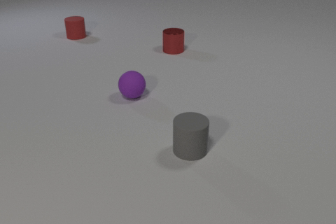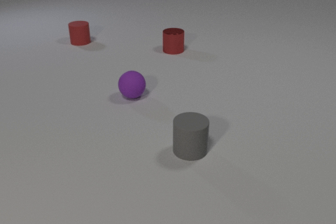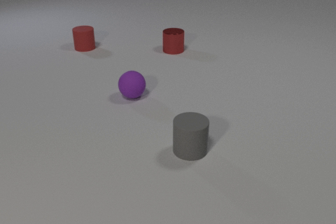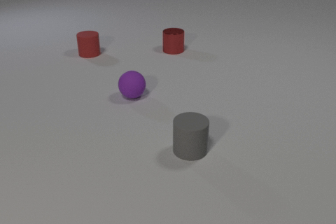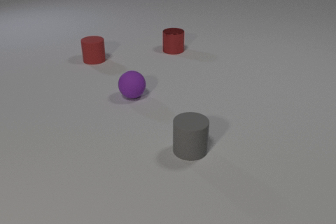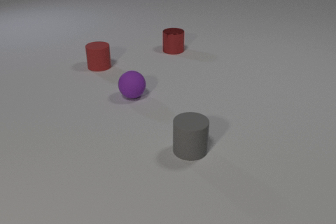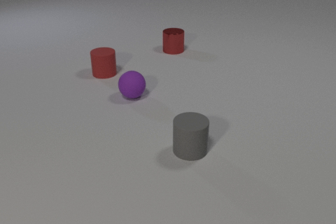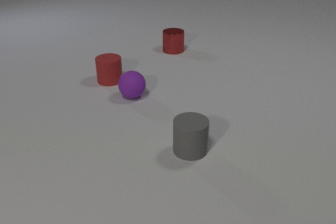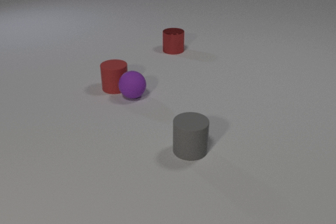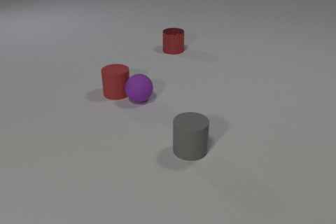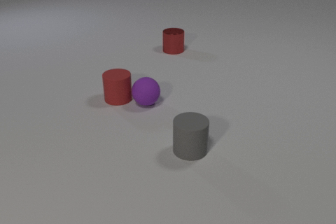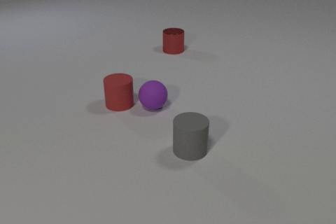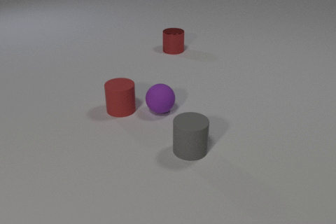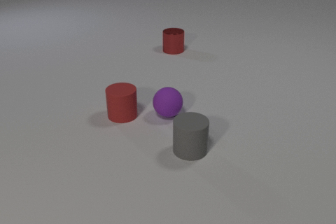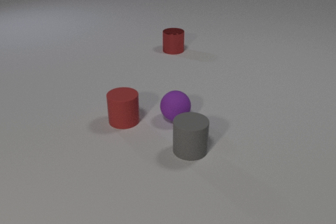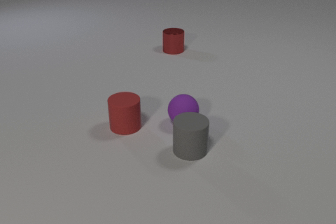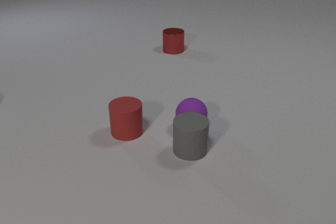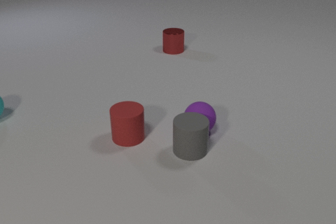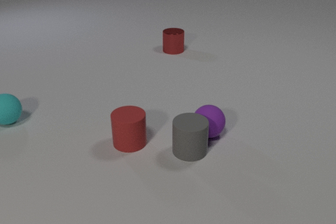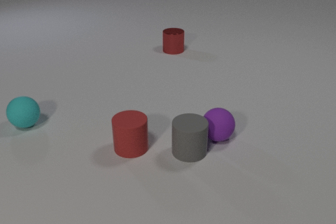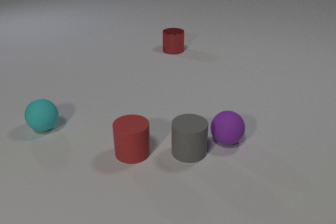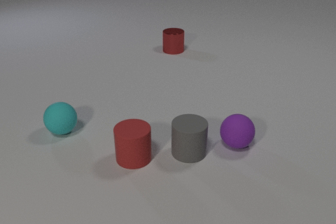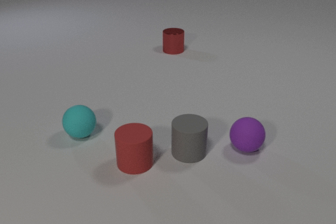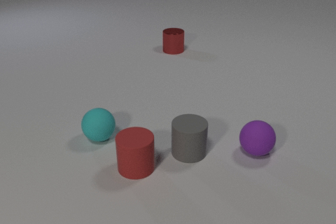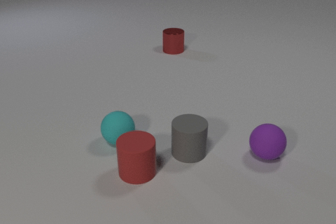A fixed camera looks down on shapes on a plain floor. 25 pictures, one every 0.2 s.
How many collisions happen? 2.
What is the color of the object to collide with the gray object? purple.
What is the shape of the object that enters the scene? sphere.
0.0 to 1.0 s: The red rubber cylinder slides toward the camera.
1.0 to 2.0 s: The red rubber cylinder slides toward the camera. The purple rubber sphere rolls toward the camera and to the right. The red rubber cylinder and the purple rubber sphere collide.
2.0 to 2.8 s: The red rubber cylinder slides toward the camera. The purple rubber sphere rolls toward the camera and to the right.
2.8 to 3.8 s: The red rubber cylinder slides toward the camera. The purple rubber sphere rolls to the right and toward the camera. The cyan rubber sphere comes in at the left edge, rolls to the right and toward the camera. The purple rubber sphere and the gray rubber cylinder collide.
3.8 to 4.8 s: The red rubber cylinder slides toward the camera. The purple rubber sphere rolls to the right and toward the camera. The cyan rubber sphere rolls to the right and toward the camera.
